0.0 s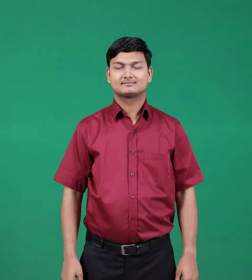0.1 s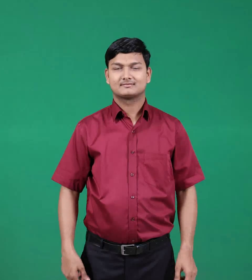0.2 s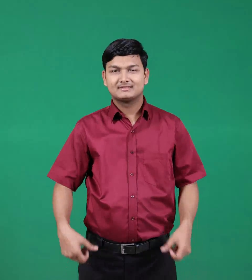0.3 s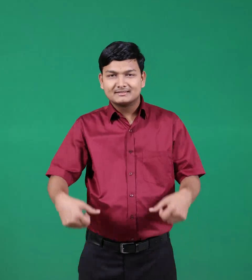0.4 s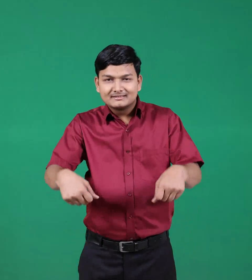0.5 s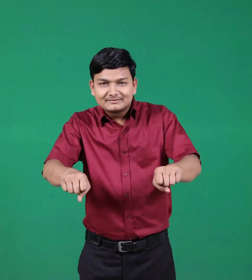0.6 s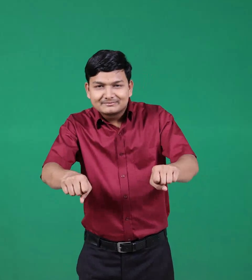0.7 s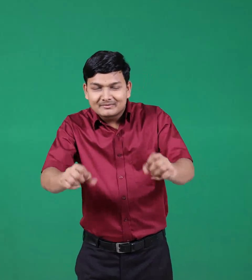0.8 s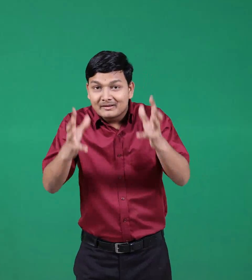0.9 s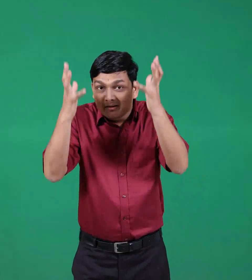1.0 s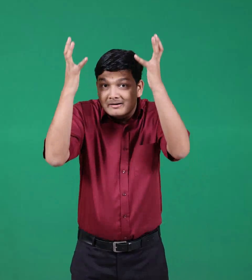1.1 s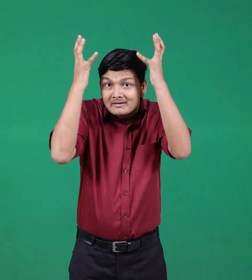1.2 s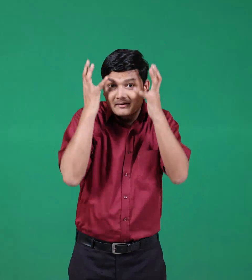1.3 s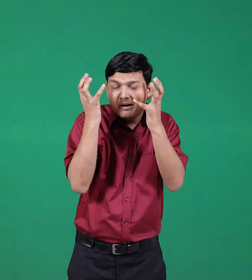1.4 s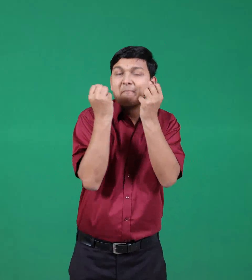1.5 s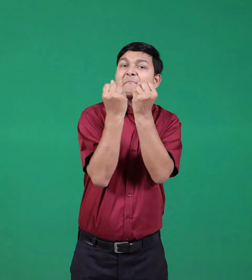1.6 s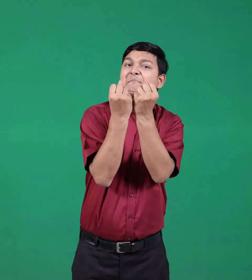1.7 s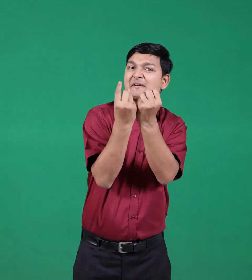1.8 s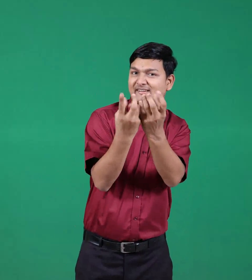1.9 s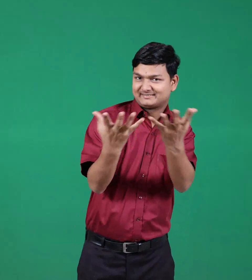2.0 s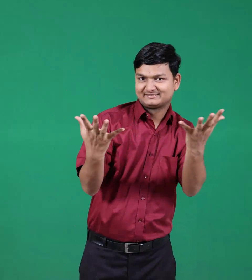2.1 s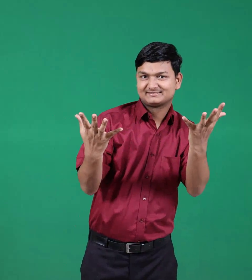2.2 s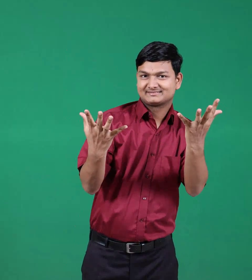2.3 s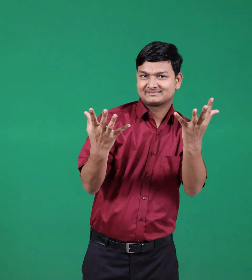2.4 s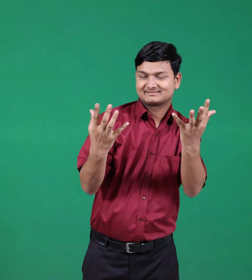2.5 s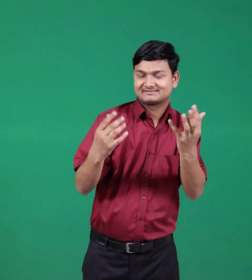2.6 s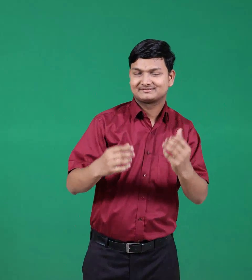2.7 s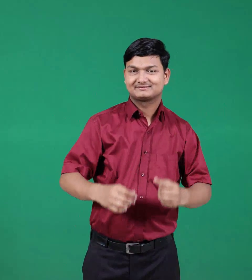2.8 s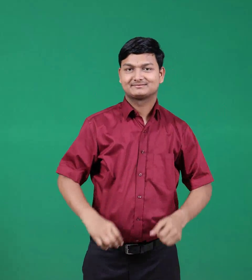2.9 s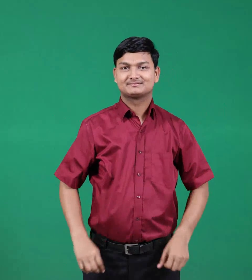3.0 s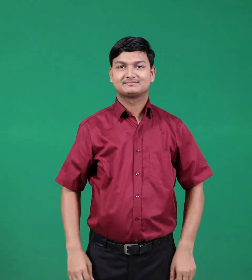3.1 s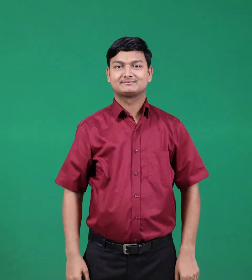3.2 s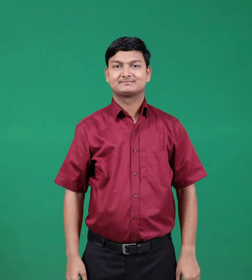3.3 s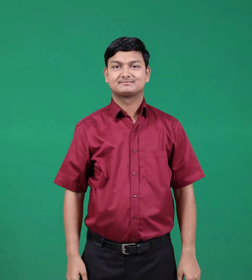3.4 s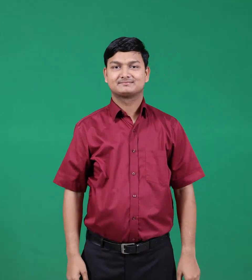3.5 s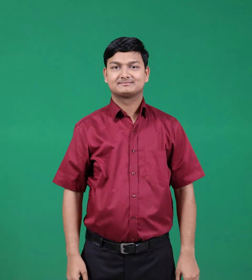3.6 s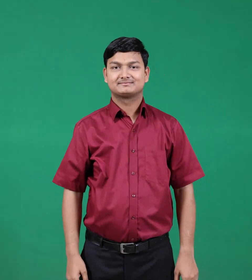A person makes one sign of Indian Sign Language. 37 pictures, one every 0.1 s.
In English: helmets
